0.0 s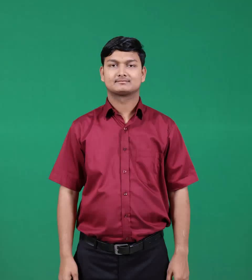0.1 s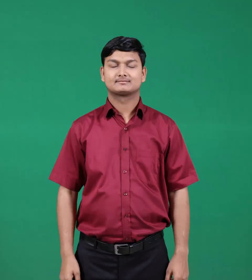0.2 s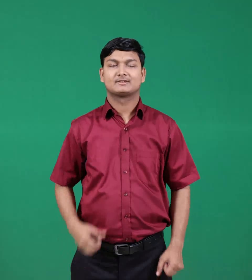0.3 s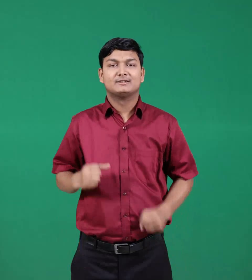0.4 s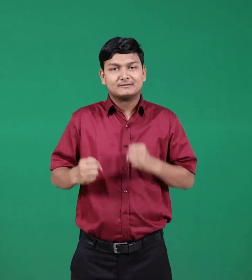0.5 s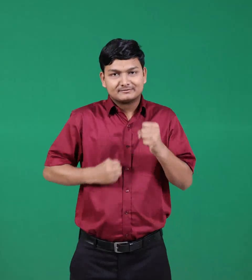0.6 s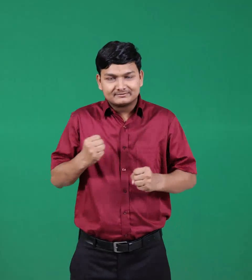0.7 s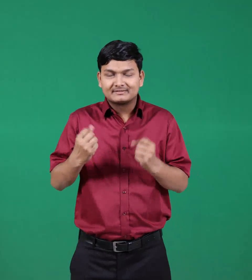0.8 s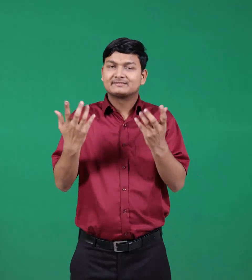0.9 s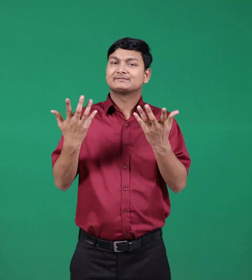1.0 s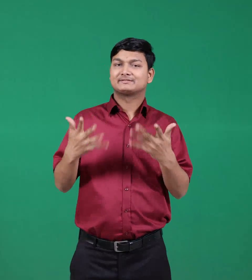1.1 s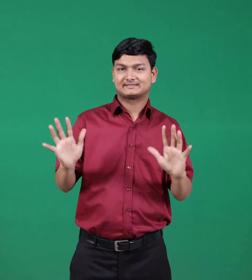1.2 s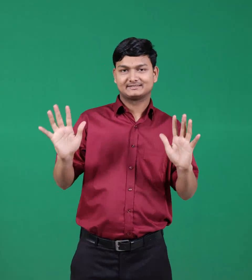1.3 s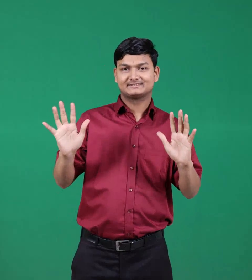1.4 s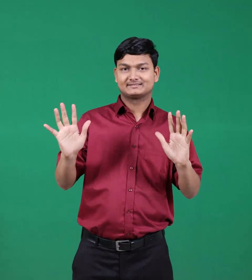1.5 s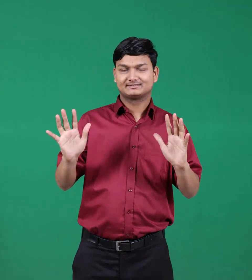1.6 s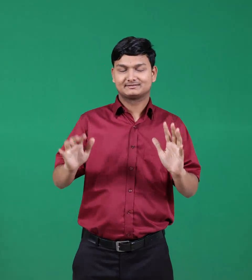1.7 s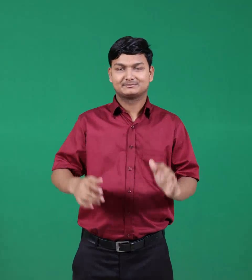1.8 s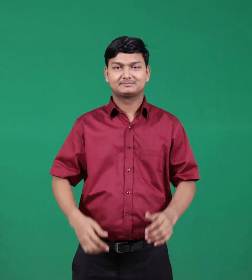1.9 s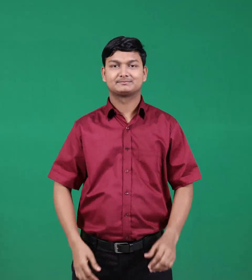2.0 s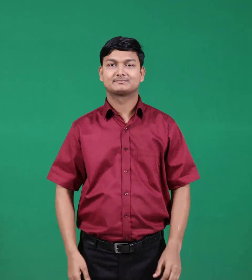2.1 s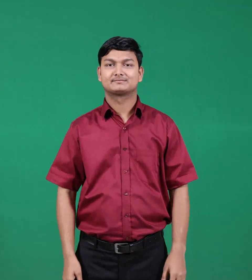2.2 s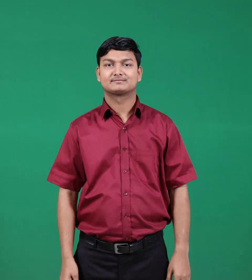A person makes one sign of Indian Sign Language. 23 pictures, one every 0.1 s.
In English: ran
